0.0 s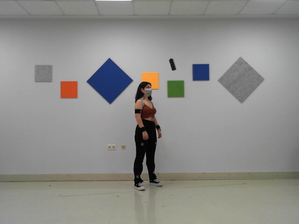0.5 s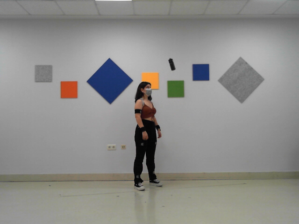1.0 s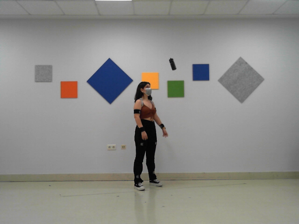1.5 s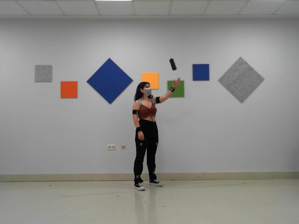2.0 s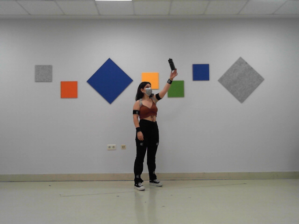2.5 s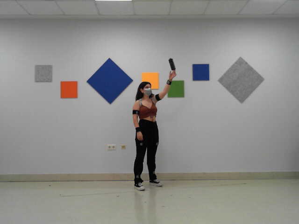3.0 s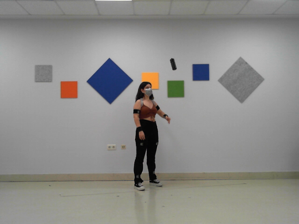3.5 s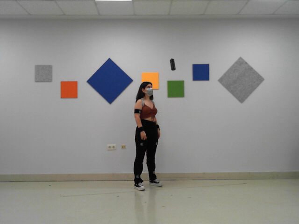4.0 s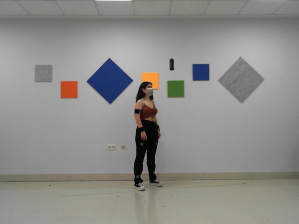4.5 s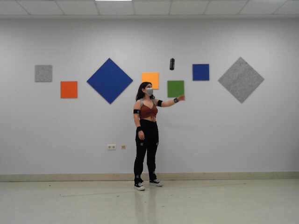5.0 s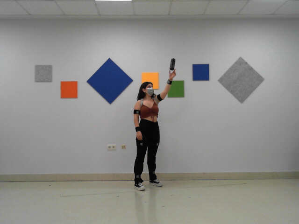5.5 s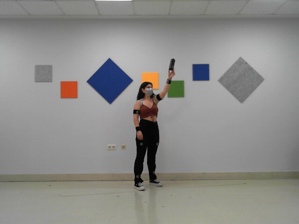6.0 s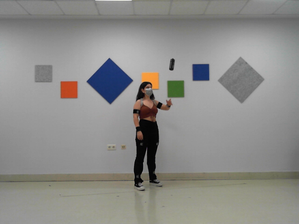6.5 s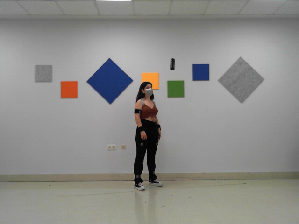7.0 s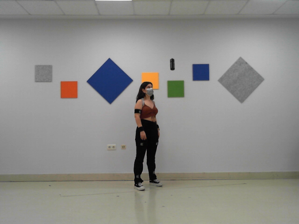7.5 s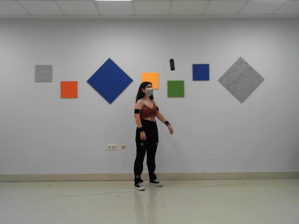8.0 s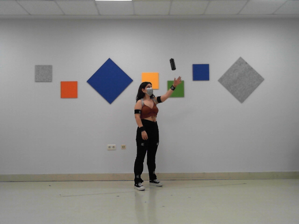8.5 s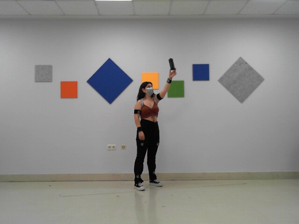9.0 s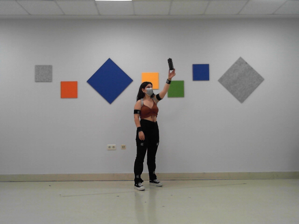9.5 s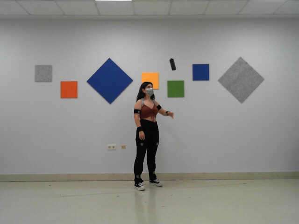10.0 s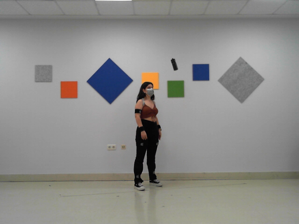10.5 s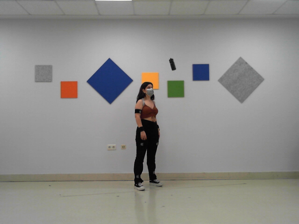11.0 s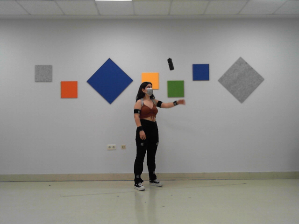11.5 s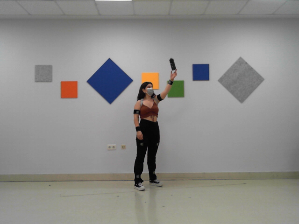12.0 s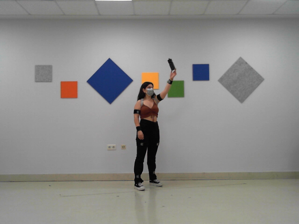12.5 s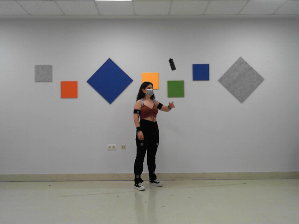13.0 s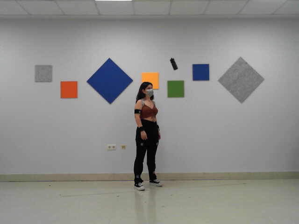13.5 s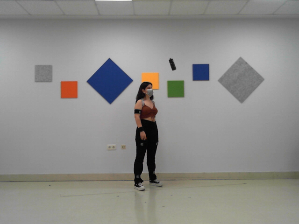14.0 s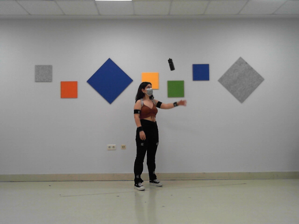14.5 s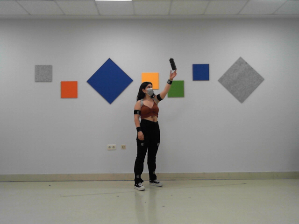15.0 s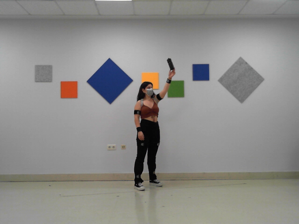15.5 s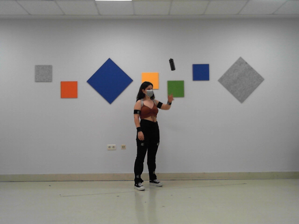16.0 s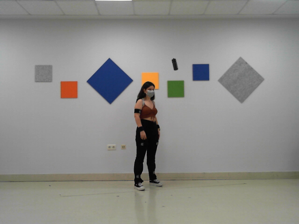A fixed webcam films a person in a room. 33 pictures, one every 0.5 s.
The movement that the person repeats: Reach up for a bottle in a high position, left hand.
